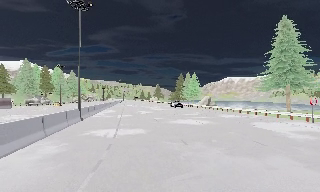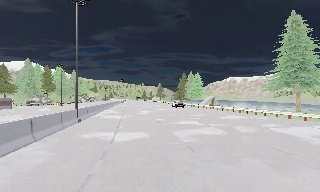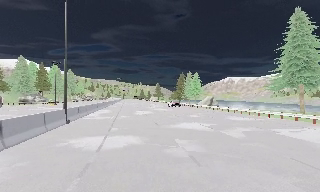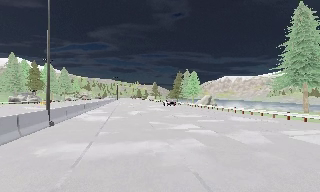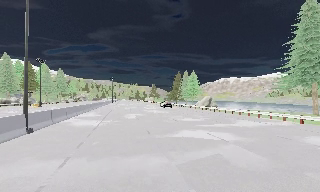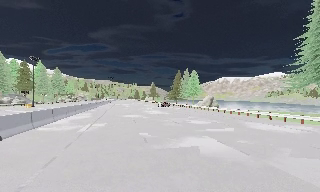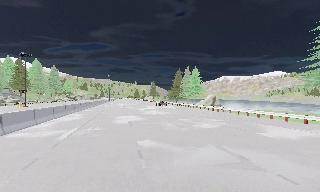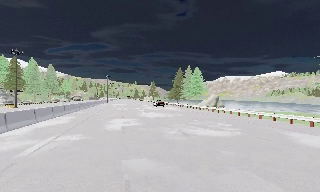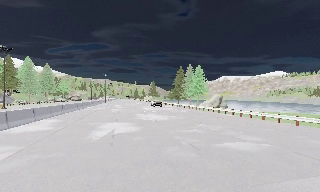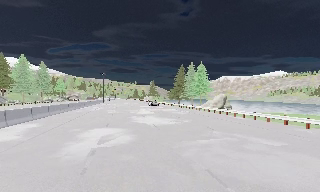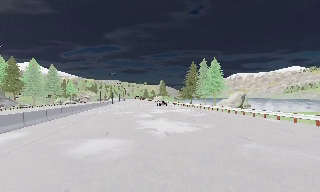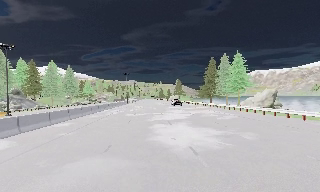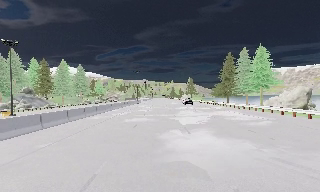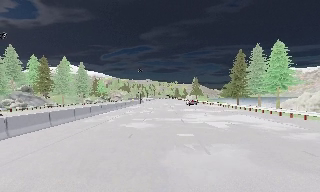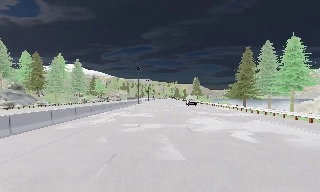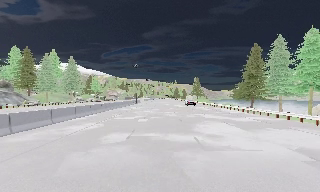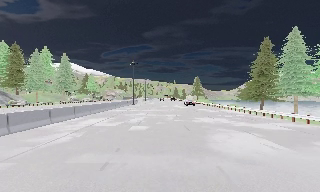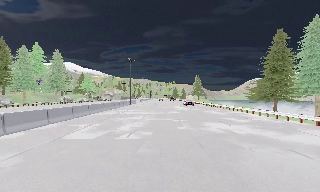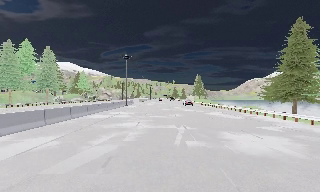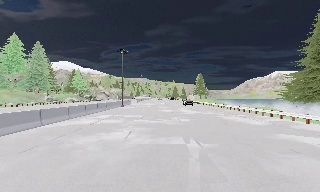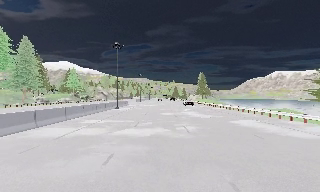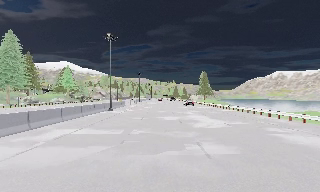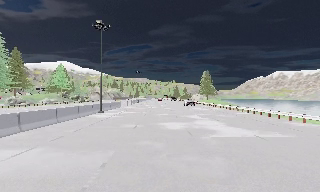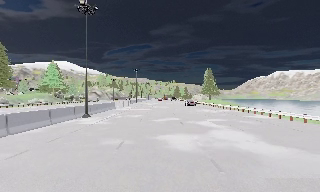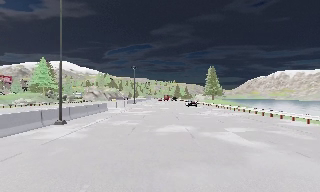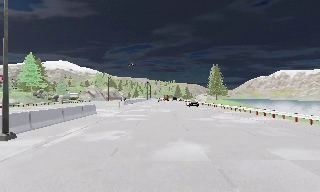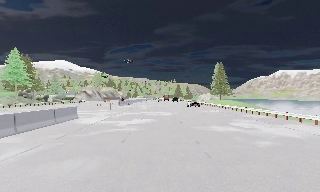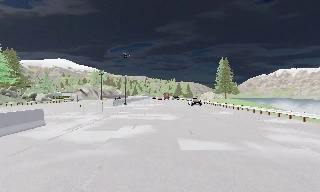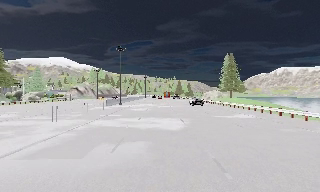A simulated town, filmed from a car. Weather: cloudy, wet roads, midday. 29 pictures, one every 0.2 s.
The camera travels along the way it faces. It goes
forward.
0.0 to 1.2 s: The camera travels forward, about 10 m, so what stands in front looms larger. It gains speed.
1.2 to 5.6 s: The camera swings to its left by about 15 degrees, and the scene slides to the right. It travels forward, about 80 m, so what stands in front looms larger.
The film runs forward here.
